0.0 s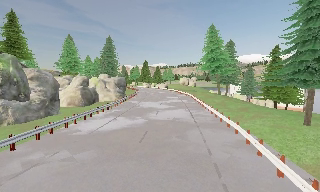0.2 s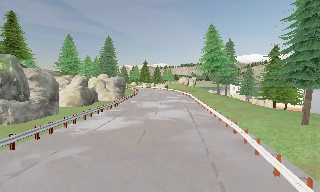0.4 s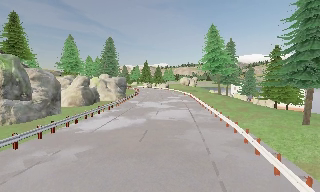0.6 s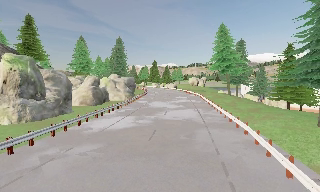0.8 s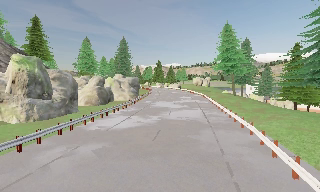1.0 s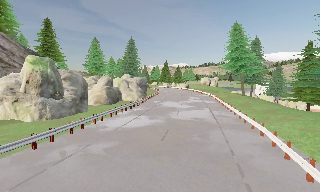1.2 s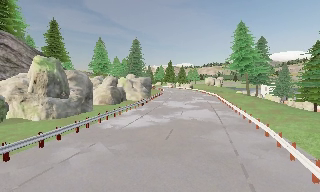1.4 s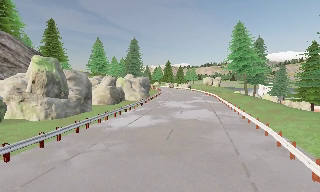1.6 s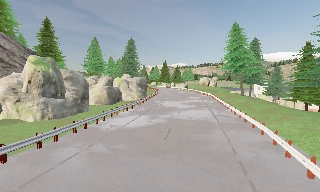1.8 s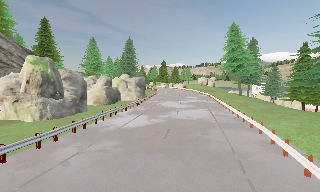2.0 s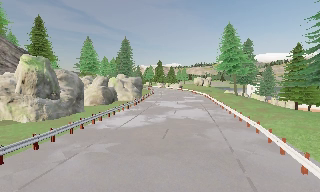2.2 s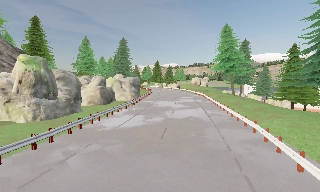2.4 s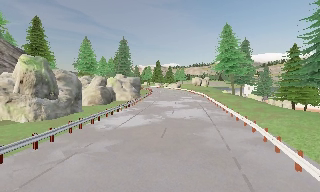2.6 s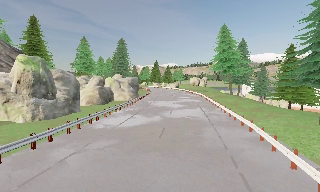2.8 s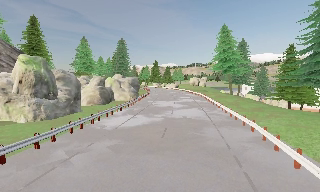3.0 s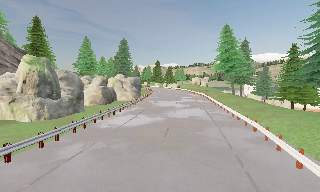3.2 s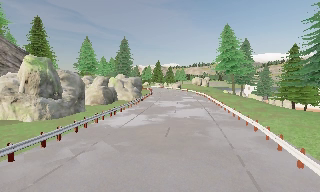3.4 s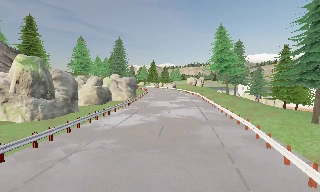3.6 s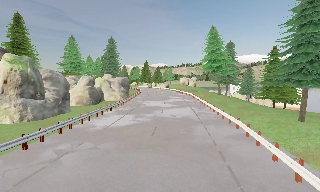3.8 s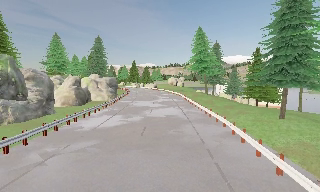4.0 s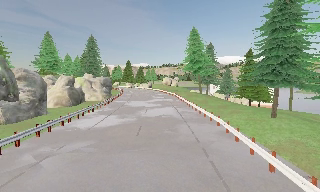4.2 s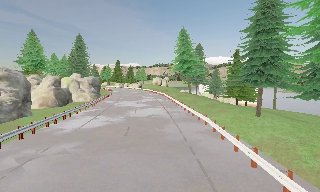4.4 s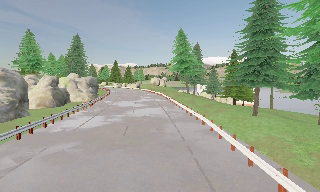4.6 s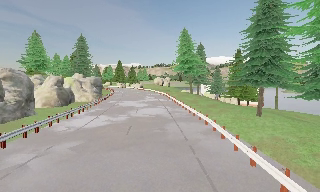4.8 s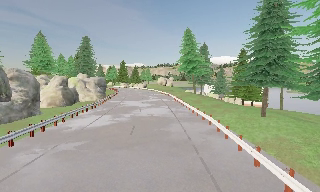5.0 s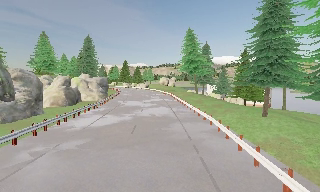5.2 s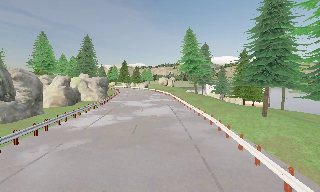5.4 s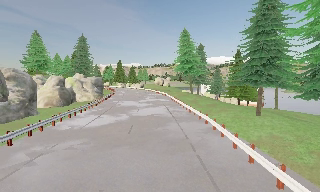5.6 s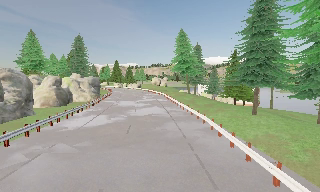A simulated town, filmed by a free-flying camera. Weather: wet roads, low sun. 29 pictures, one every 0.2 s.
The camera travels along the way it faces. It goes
backward.
0.0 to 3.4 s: The camera travels backward and to its left, about 1 m, so what stands in front gets smaller.
3.4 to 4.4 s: The camera pans to its right, which is clockwise from overhead, by about 15 degrees.
4.4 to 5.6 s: The camera shifts only a little, or ends up much as it began.
The film runs backward here.
